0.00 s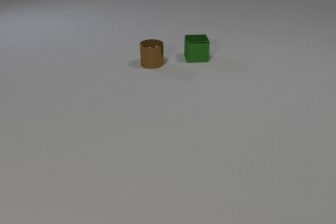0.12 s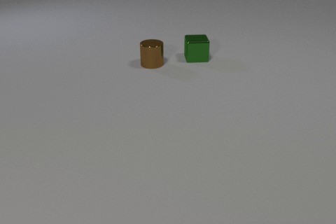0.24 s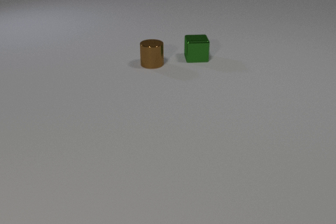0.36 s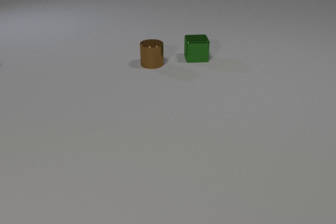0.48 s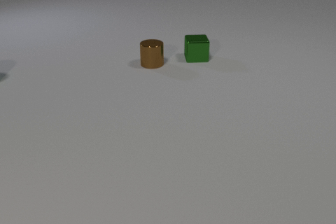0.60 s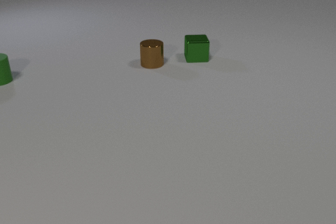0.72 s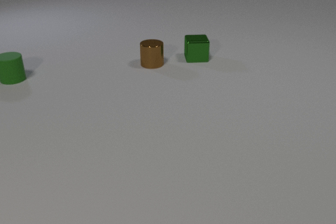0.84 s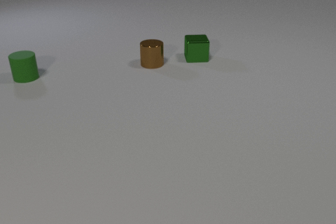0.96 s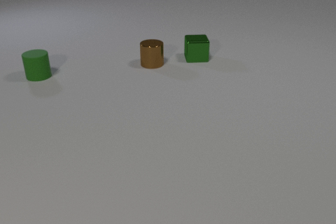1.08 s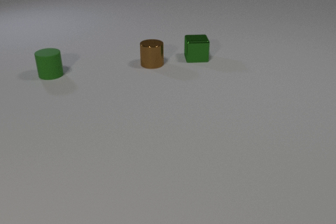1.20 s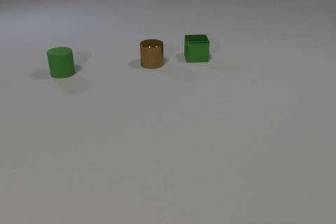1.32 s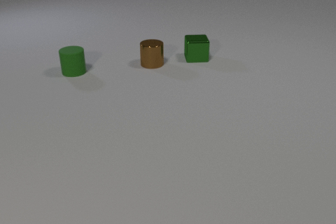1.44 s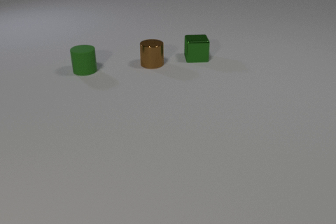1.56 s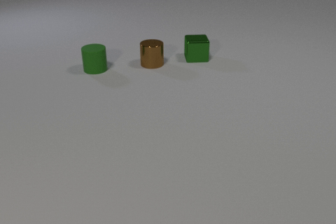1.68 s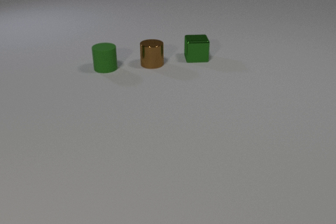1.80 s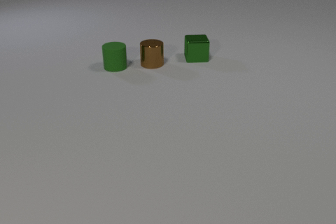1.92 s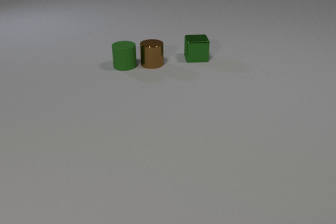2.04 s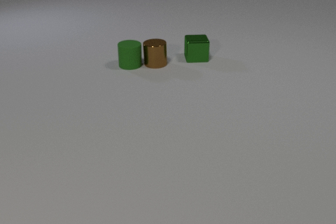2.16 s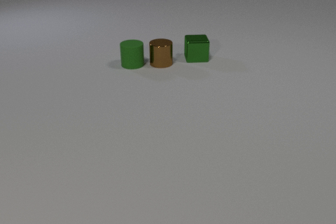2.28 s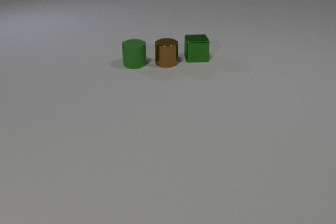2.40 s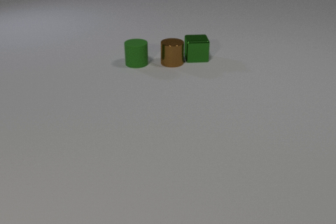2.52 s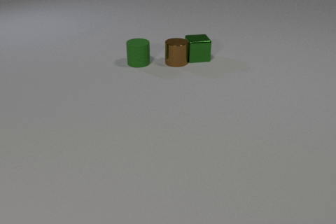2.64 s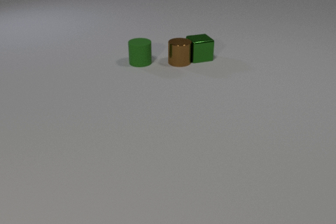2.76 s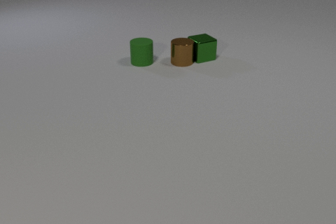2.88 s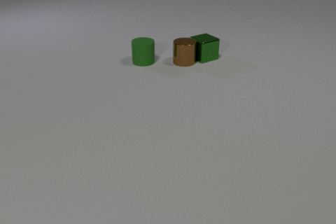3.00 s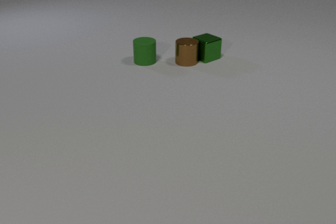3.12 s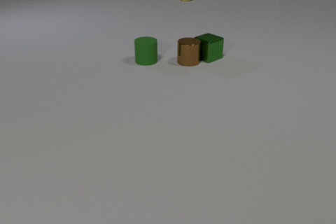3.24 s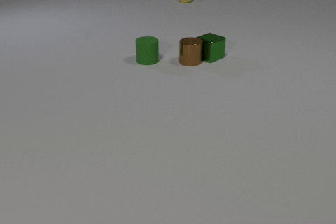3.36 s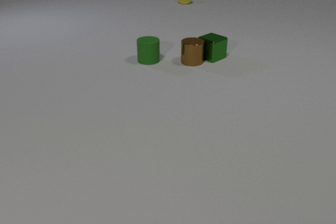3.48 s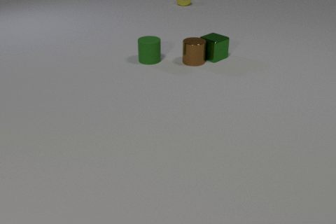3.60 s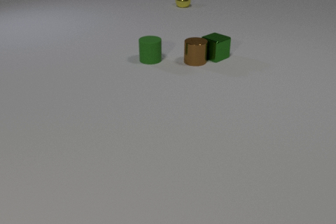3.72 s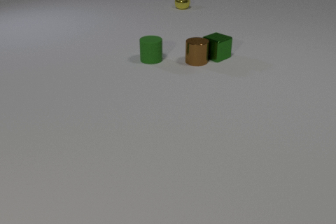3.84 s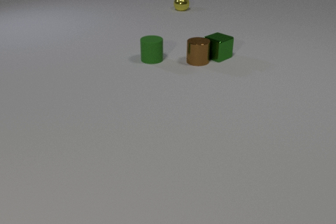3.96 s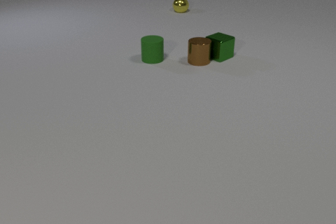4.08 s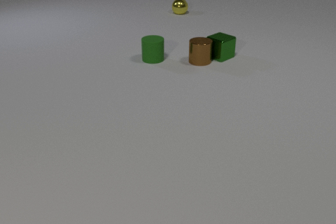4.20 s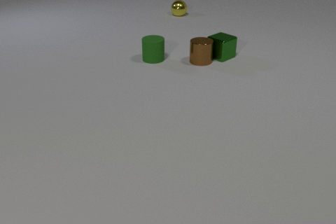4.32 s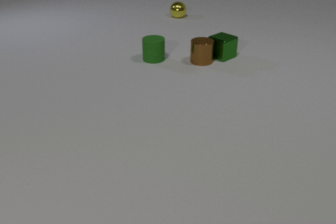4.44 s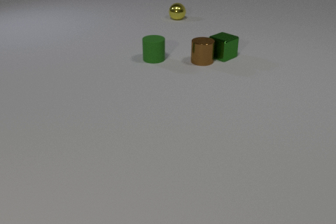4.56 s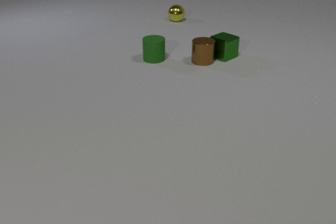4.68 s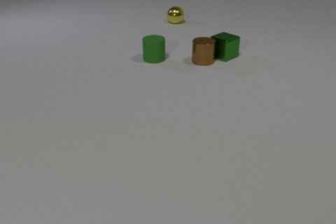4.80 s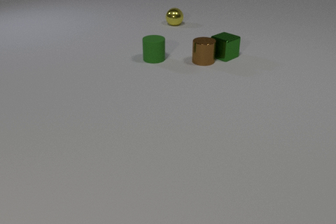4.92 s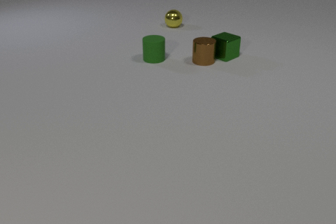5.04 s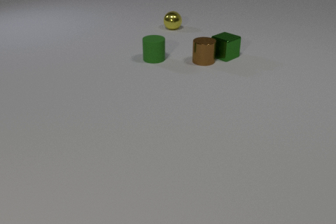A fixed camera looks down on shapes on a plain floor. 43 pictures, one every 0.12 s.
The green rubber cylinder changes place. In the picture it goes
to the right.
0.00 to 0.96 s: The green rubber cylinder comes in at the left edge, slides to the right.
0.96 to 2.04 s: The green rubber cylinder slides to the right. The green rubber cylinder and the brown metal cylinder collide.
2.04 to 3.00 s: The green rubber cylinder slides to the right and away from the camera. The brown metal cylinder slides to the right. The yellow metal sphere comes in at the top edge, rolls toward the camera. The green metal cube slides to the right, spins so that its near face slides to the right, counterclockwise seen from above. The brown metal cylinder and the green metal cube collide.
3.00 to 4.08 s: The green rubber cylinder slides to the right and away from the camera. The brown metal cylinder slides to the right. The yellow metal sphere rolls toward the camera. The green metal cube slides to the right.
4.08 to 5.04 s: The yellow metal sphere rolls toward the camera. The green metal cube slides to the right.
Are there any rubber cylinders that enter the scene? yes.
What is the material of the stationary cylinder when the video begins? metal.
What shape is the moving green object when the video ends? cube.
